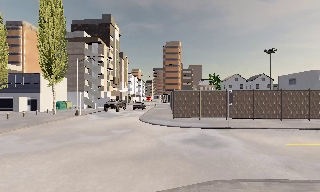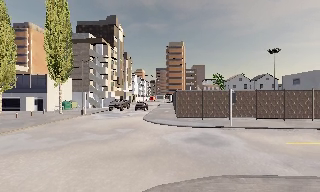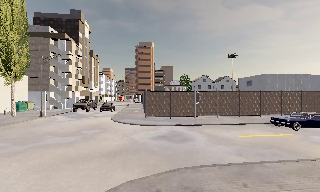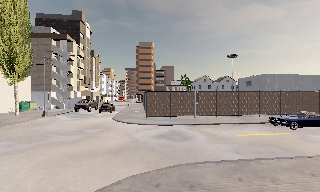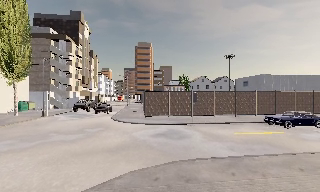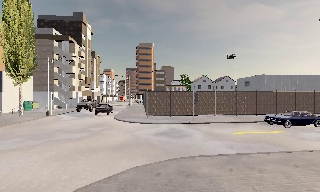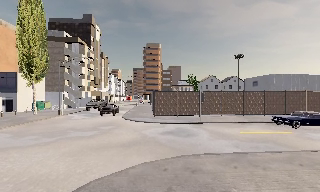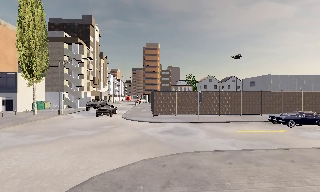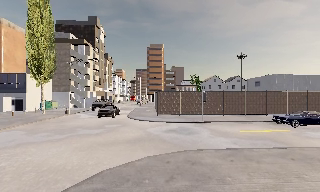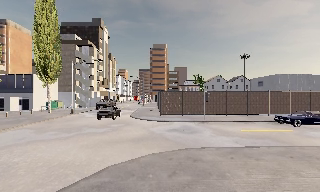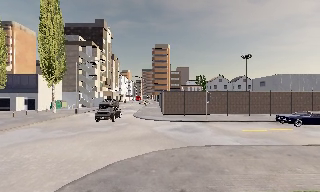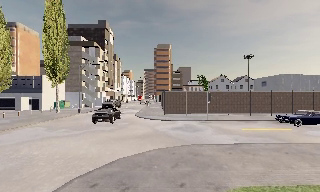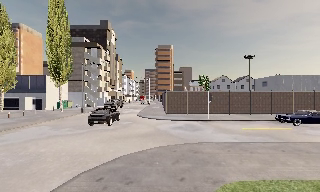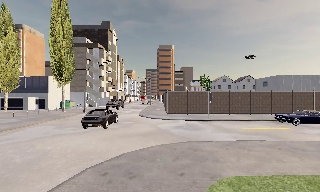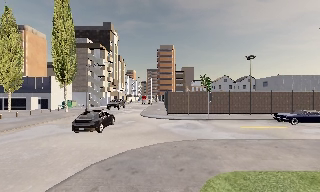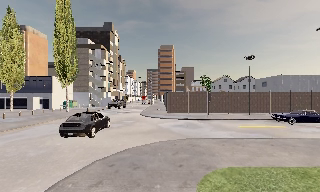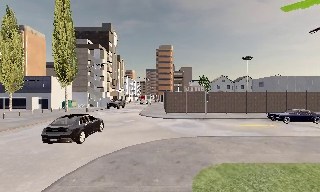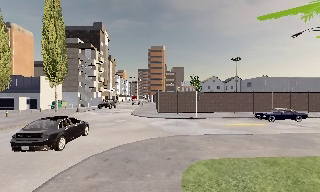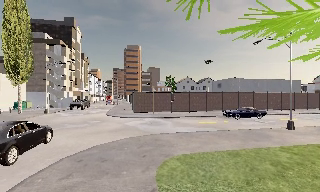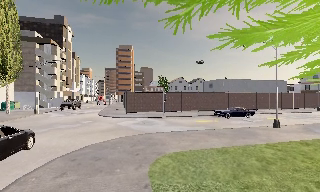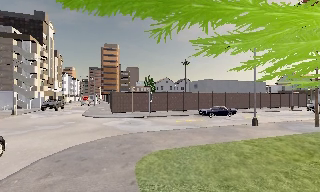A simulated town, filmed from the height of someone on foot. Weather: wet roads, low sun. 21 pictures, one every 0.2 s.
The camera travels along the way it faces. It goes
backward.
0.0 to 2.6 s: The camera travels backward, about 4 m, so what stands in front gets smaller.
2.6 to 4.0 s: The scene slides to the left, as the camera pans about 20 degrees to its right. It travels backward, about 2 m, so what stands in front gets smaller.
The film runs backward here.
